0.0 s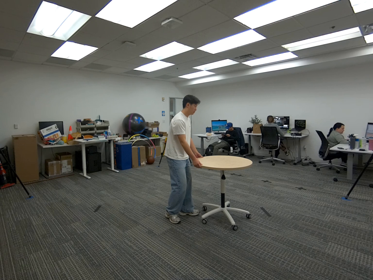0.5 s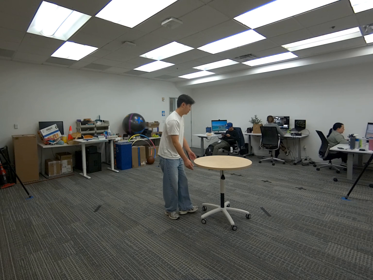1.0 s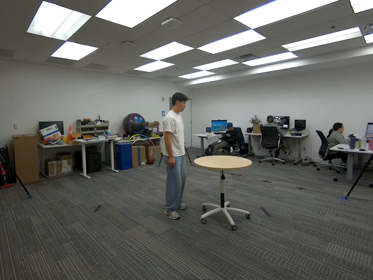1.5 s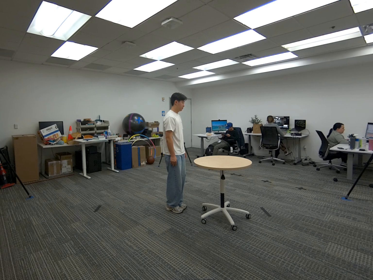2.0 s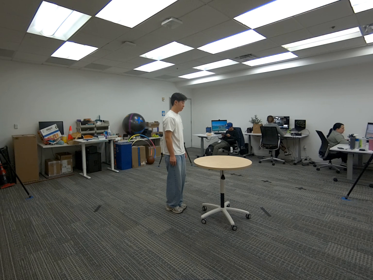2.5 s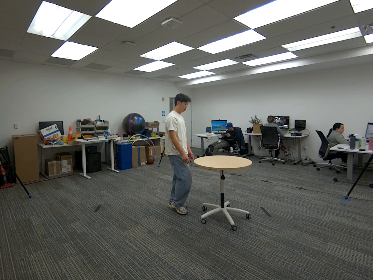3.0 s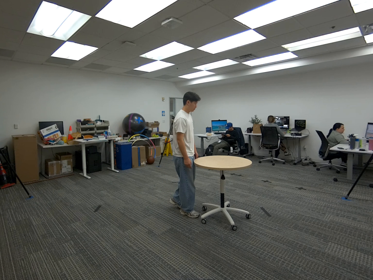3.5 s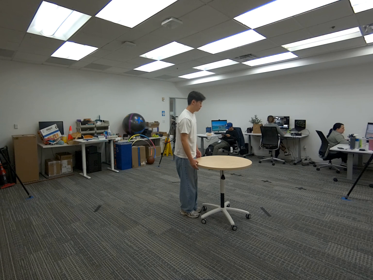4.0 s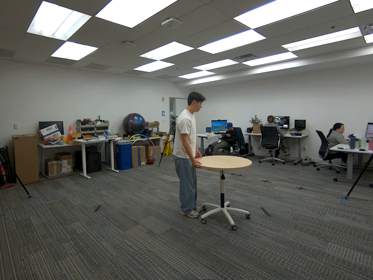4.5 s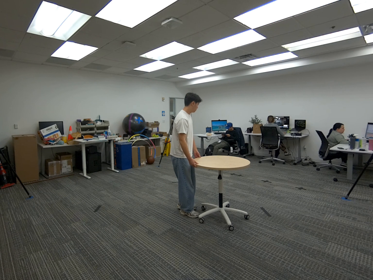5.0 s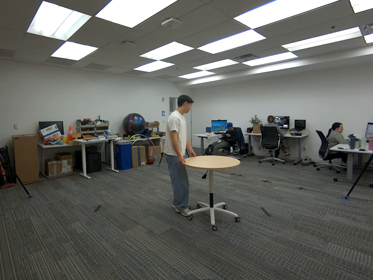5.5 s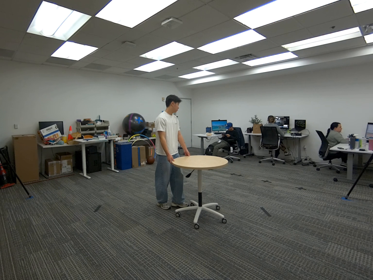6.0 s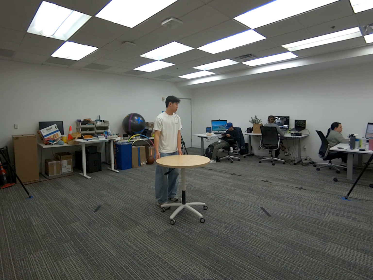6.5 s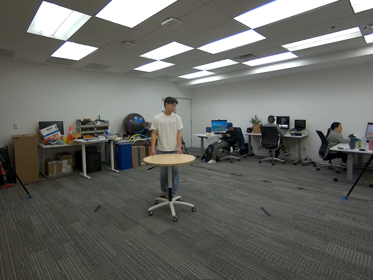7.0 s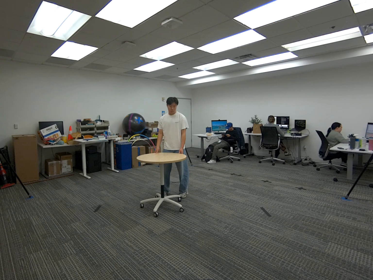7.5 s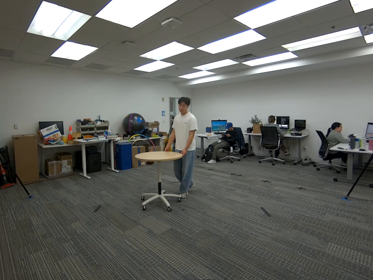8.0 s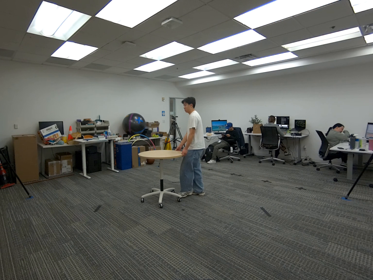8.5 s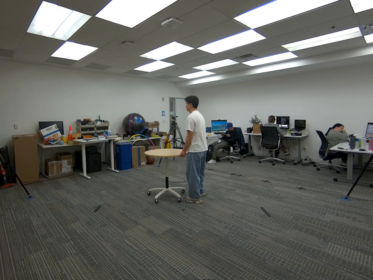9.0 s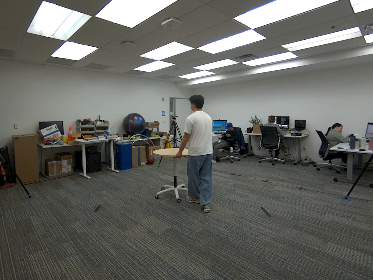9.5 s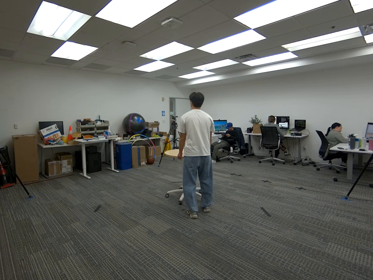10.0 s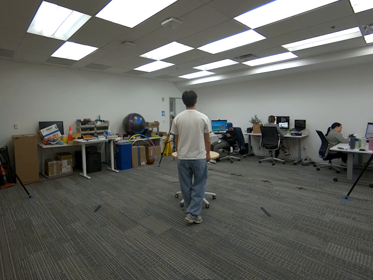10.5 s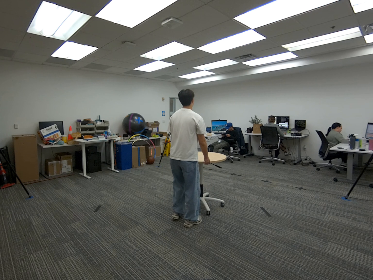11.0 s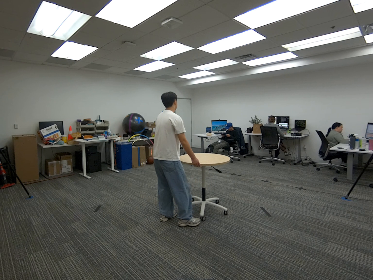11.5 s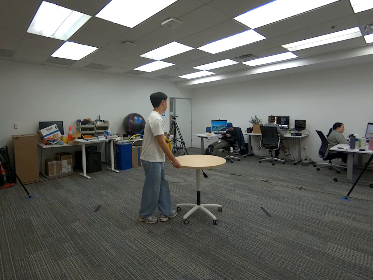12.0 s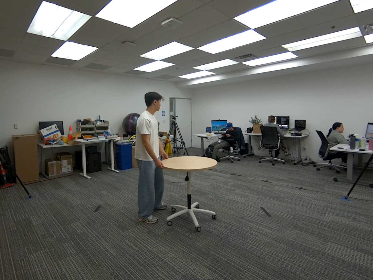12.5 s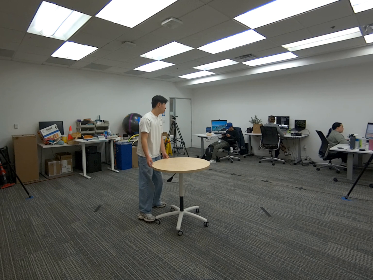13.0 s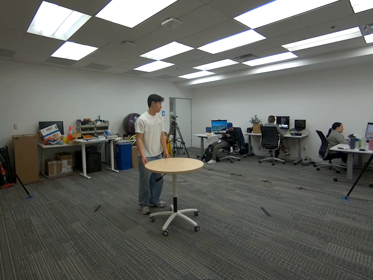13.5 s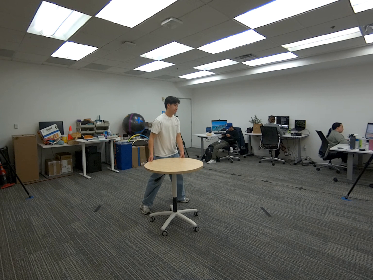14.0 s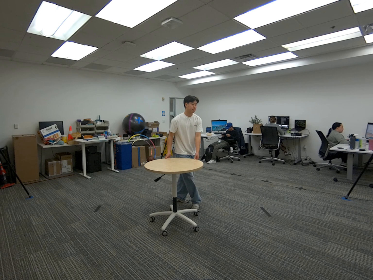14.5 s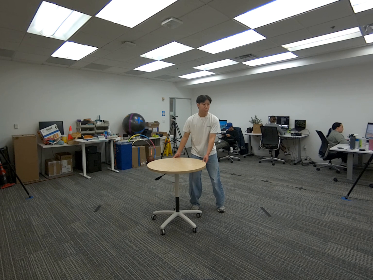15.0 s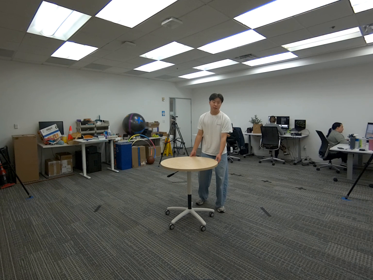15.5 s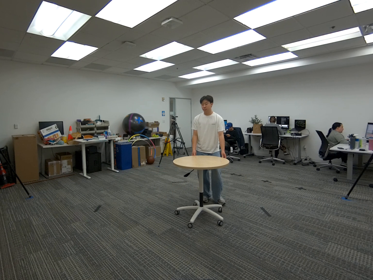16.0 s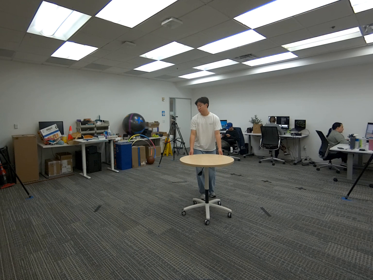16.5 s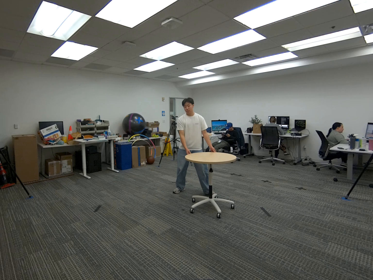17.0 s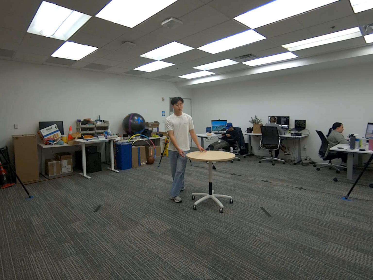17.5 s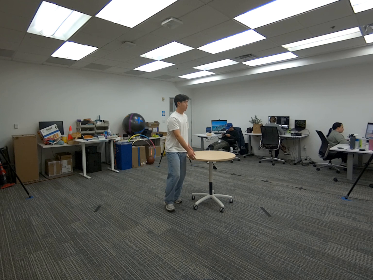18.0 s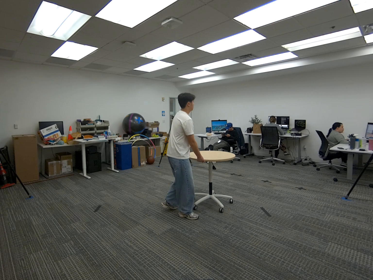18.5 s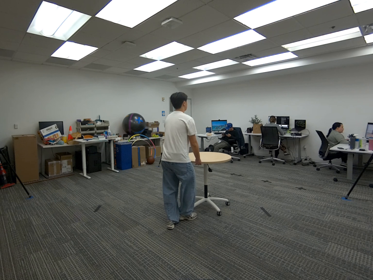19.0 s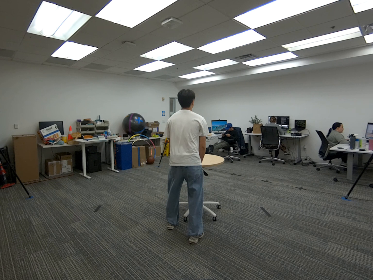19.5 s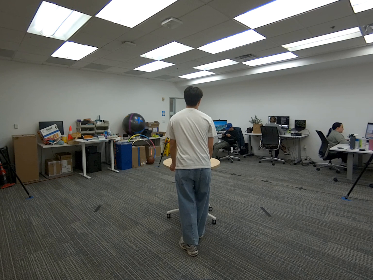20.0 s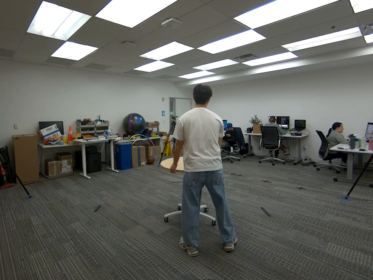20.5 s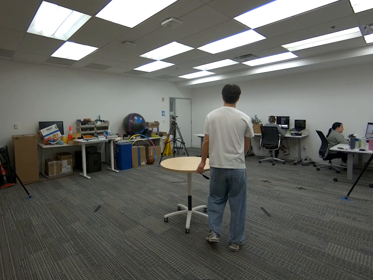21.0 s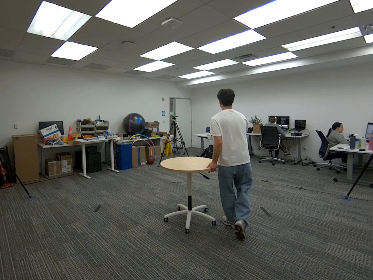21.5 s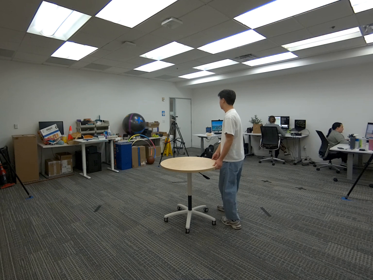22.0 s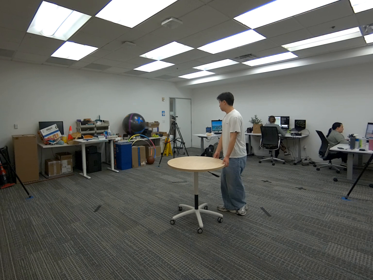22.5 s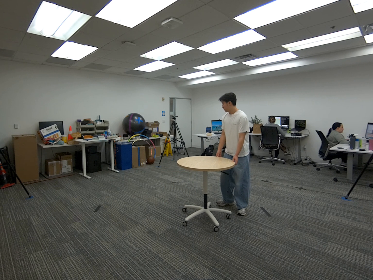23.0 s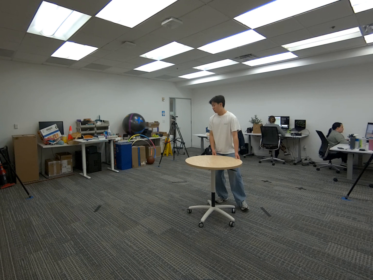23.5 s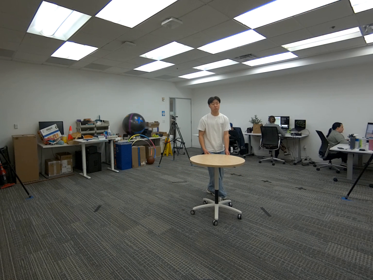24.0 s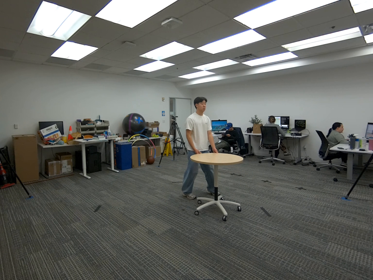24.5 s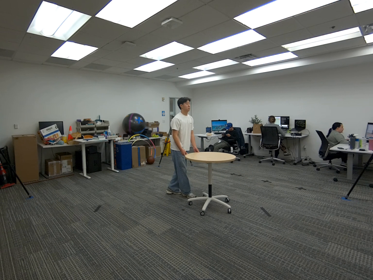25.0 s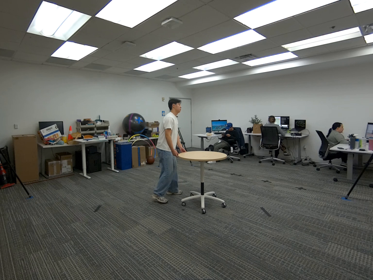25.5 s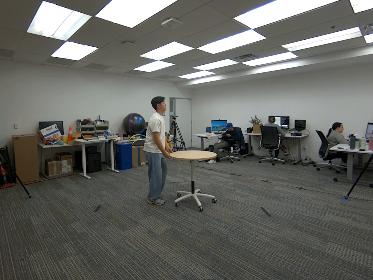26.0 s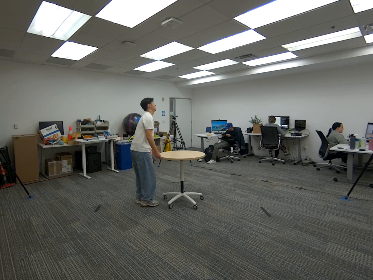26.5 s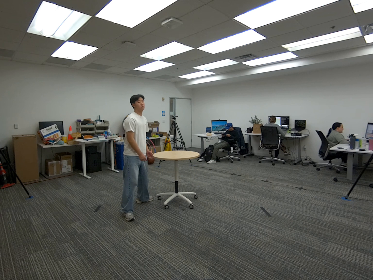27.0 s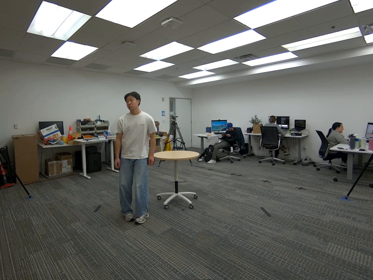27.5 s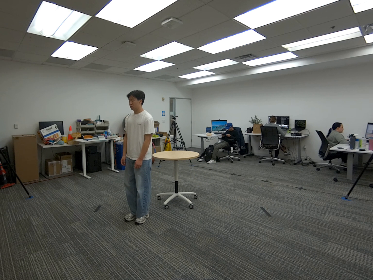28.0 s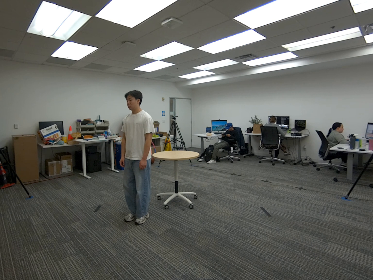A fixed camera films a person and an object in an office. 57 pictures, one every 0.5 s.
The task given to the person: Walk to the round table, use both of your hands to pull the table around the bounding area.
